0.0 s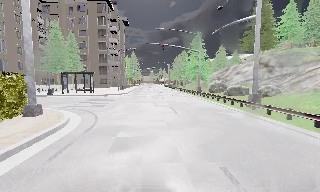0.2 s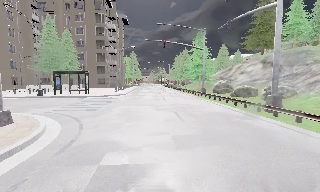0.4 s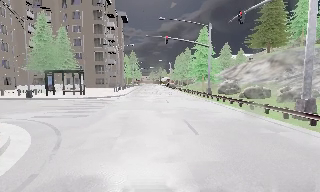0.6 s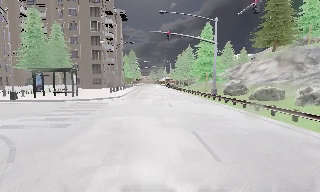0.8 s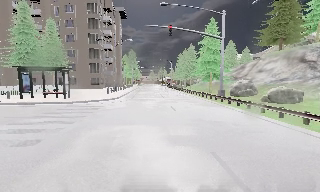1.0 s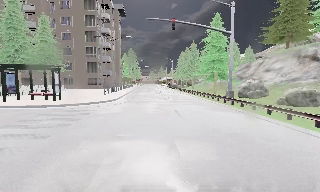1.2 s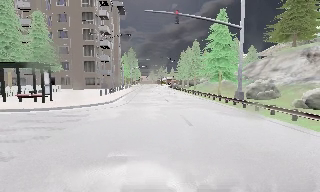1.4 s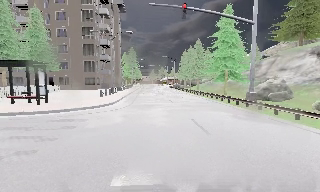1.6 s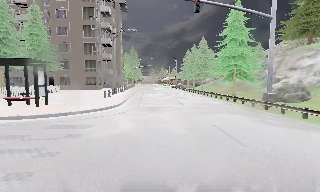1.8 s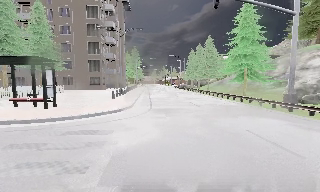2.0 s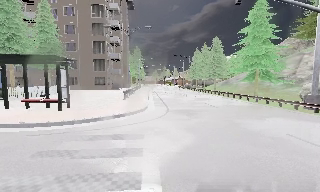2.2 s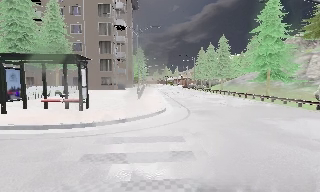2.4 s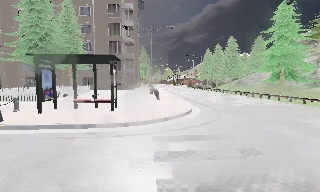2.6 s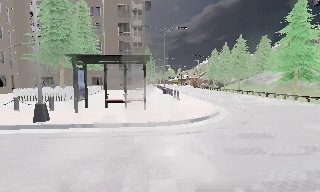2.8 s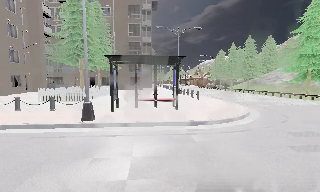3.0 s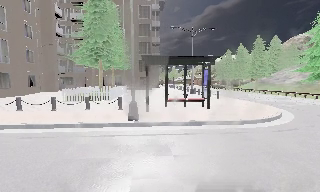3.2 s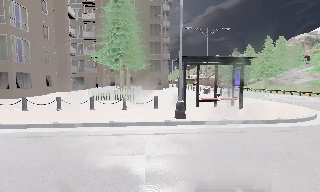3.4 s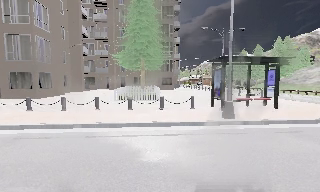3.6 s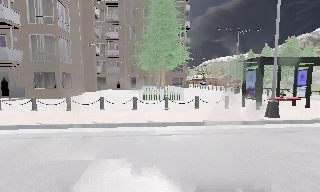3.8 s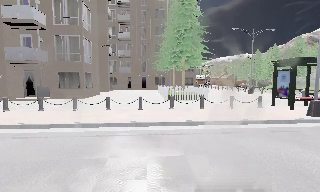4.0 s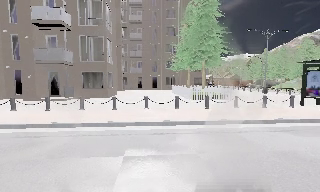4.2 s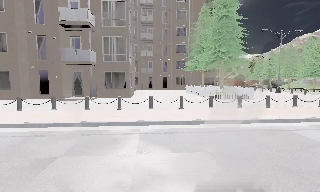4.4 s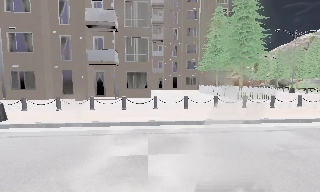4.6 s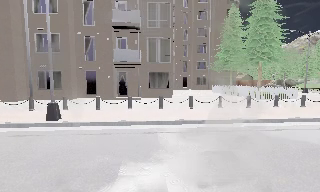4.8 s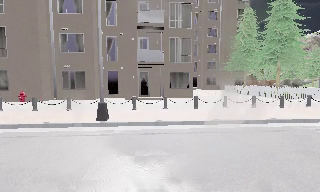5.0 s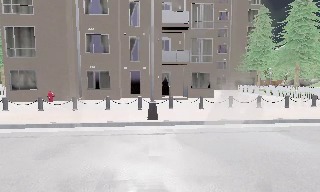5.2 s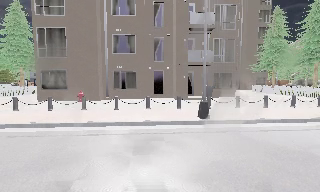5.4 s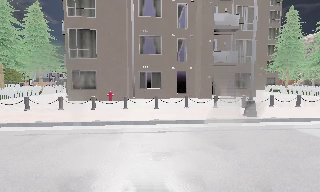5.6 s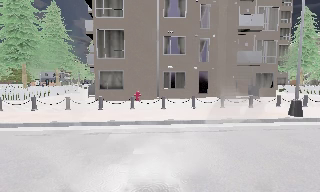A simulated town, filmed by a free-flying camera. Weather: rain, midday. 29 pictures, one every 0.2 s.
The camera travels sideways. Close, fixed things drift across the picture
to the right.
0.0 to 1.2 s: The camera travels forward, about 10 m, so what stands in front looms larger.
1.2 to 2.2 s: The camera travels to its left and forward, about 5 m, so close, fixed things drift to the right.
2.2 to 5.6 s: The camera travels to its left, about 30 m, so close, fixed things drift to the right.
The film runs backward here.
